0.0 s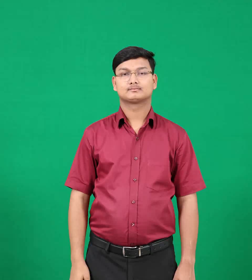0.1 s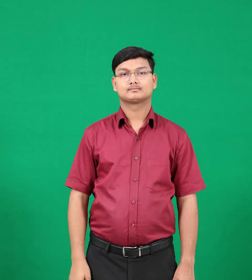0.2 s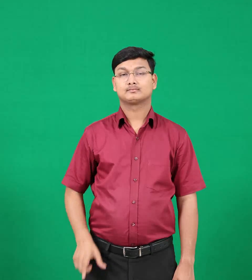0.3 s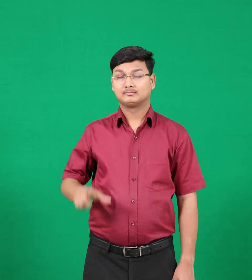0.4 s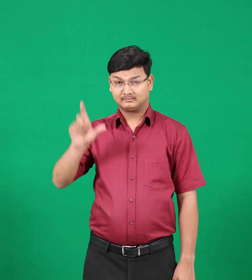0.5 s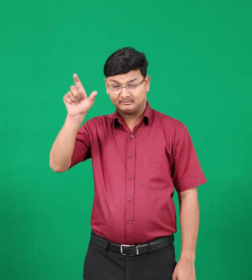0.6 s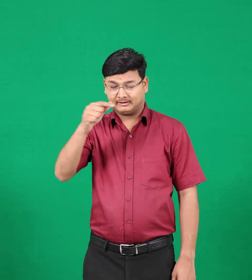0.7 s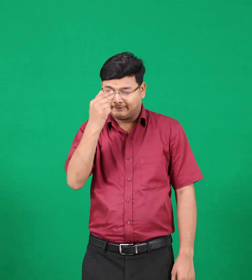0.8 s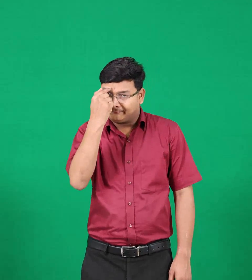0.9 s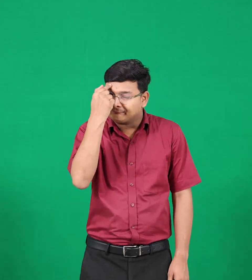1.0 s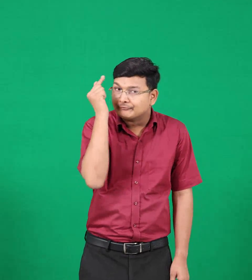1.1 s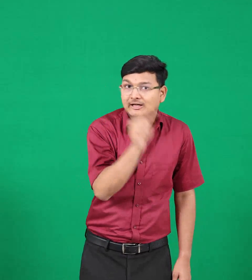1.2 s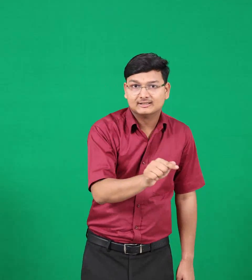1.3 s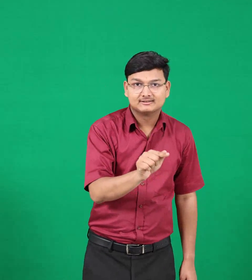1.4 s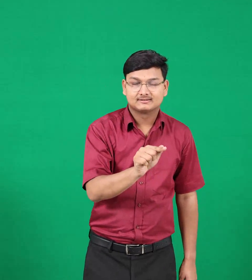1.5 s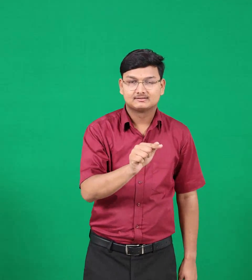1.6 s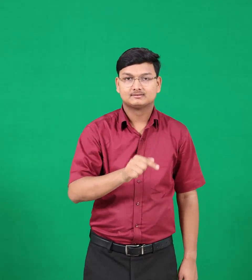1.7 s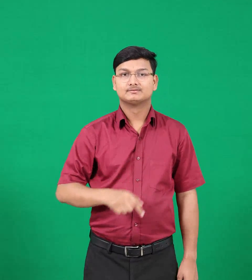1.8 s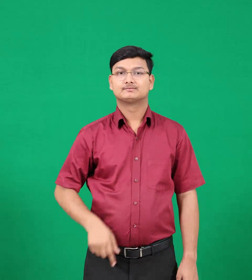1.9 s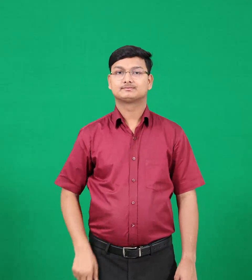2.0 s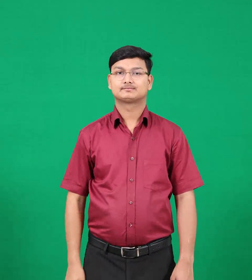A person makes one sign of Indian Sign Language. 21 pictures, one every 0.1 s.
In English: favour
